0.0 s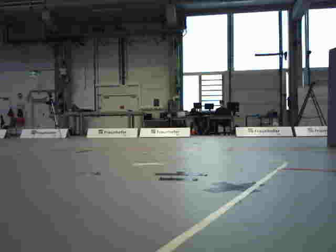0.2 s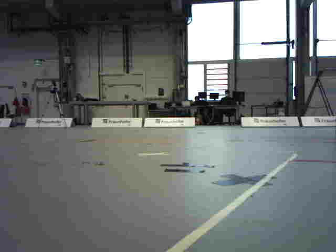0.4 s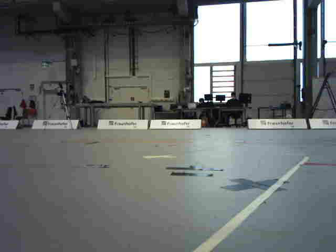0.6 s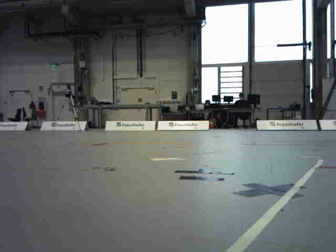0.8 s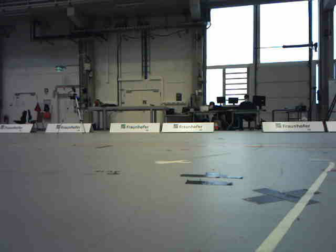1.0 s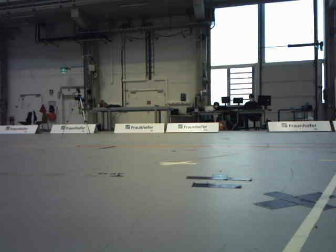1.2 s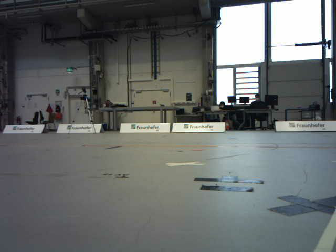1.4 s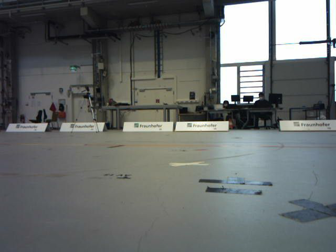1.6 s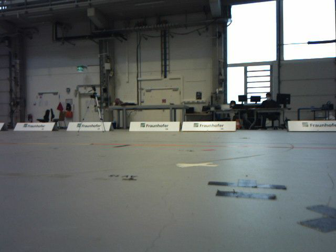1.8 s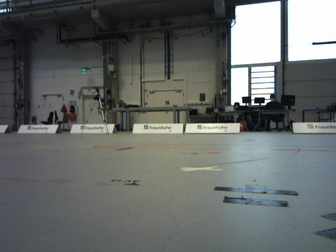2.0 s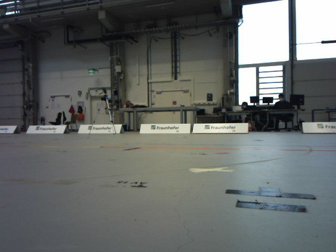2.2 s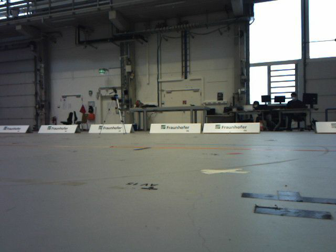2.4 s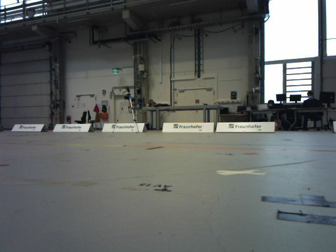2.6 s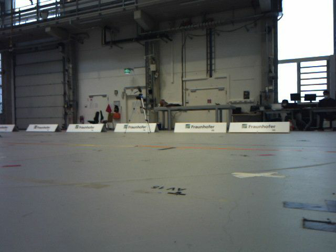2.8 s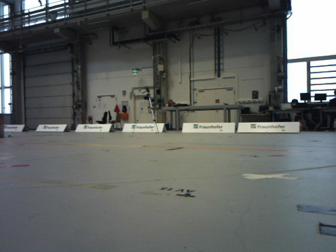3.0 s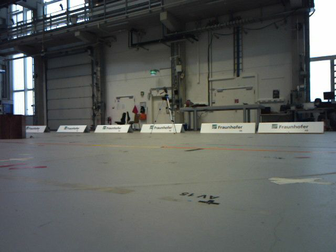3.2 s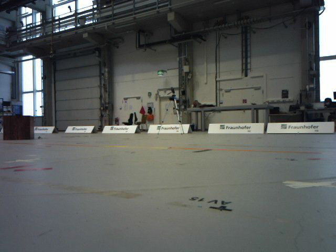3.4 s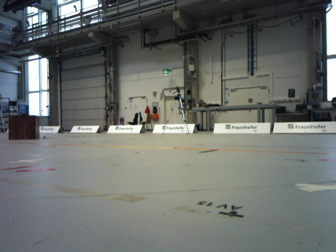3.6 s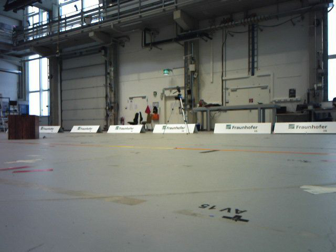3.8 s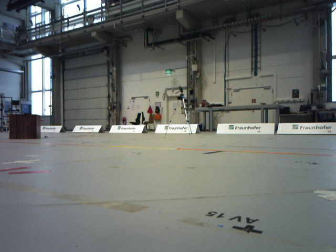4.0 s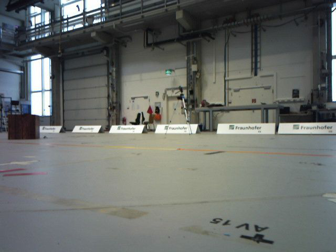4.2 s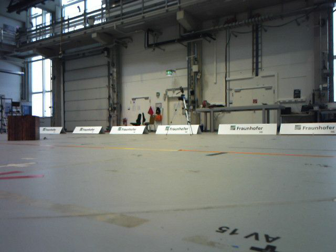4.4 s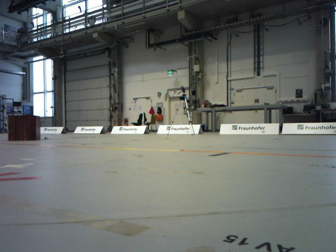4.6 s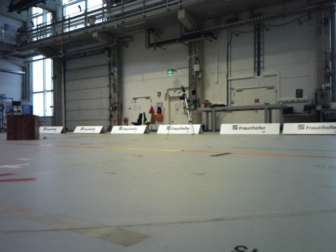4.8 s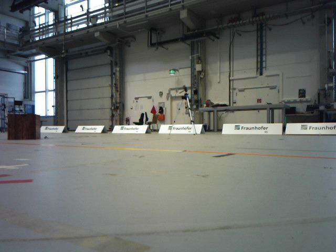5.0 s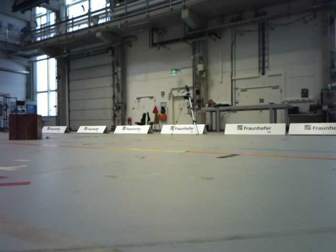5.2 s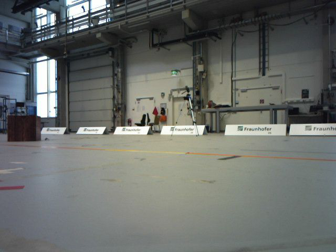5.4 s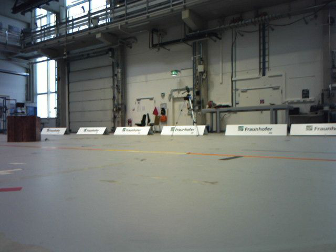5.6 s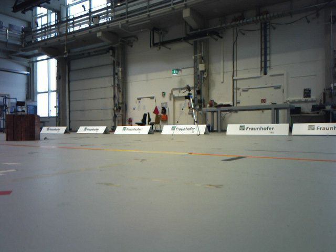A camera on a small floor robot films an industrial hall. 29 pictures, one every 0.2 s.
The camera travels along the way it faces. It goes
forward.
0.0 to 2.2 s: The camera swings to its left by about 10 degrees, and the scene slides to the right. It travels forward, about 0.4 m, so what stands in front looms larger.
2.2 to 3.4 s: The camera pans to its left, which is counterclockwise from overhead, by about 15 degrees. It travels forward, about 0.2 m, so what stands in front looms larger.
3.4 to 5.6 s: The camera travels forward, about 0.4 m, so what stands in front looms larger.
The film runs forward here.
